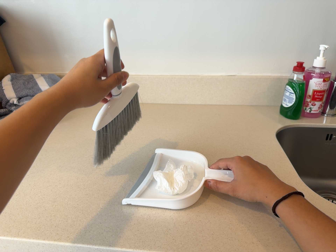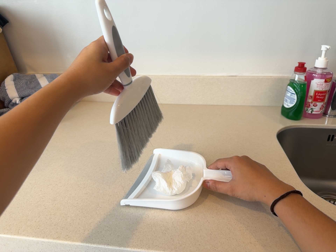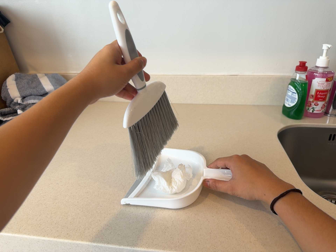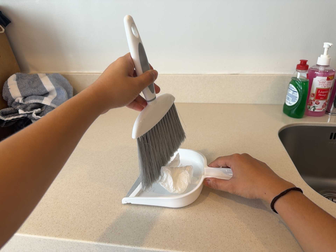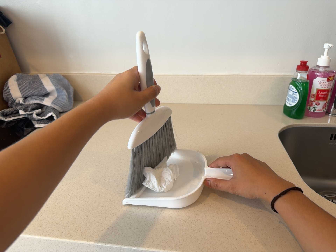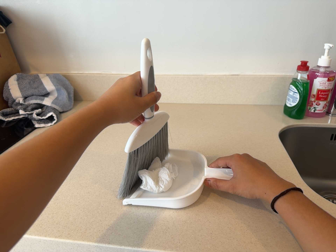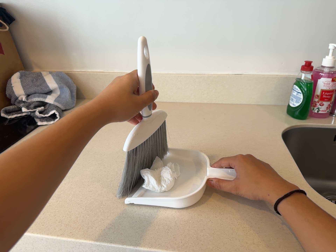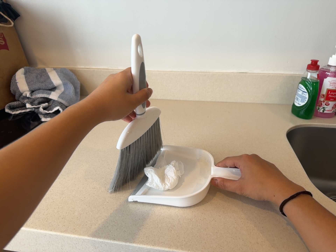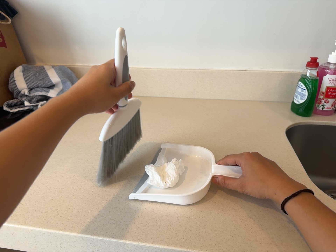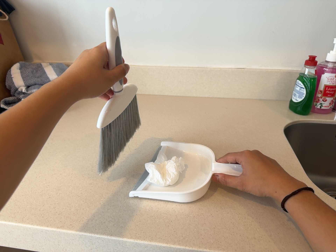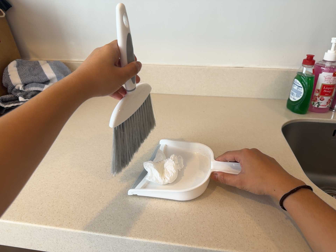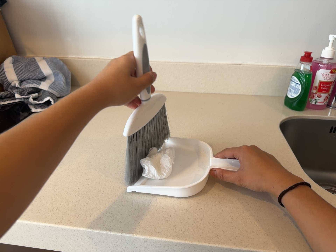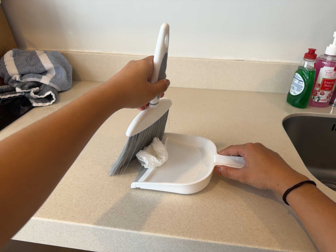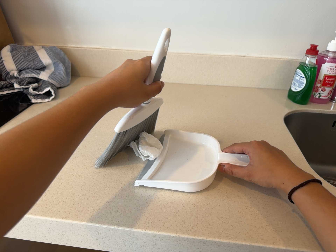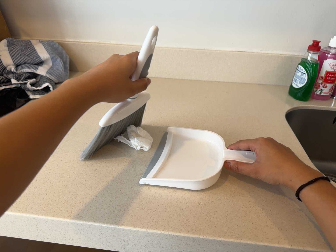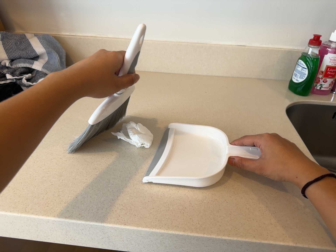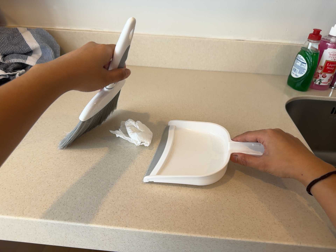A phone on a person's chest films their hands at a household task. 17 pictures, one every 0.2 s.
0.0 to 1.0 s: The camera keeps its place and its aim.
1.0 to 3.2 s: The camera travels to its left, about 7 cm. Its aim tips toward the bottom of its view by about 10 degrees, and the scene shifts upward.
The film runs backward here.
